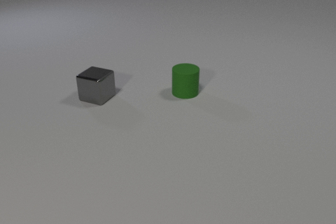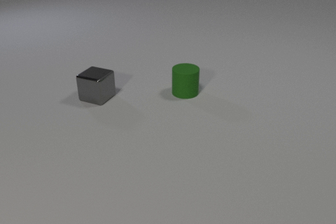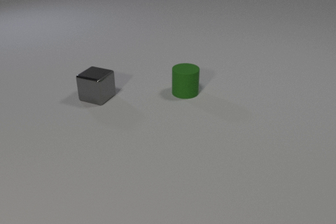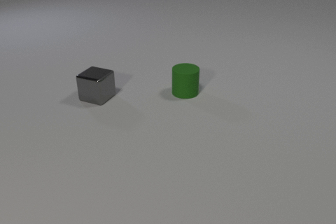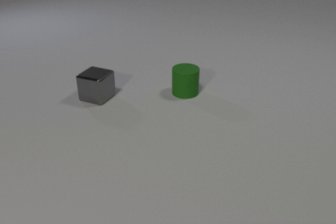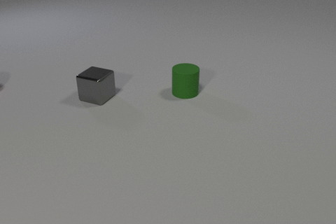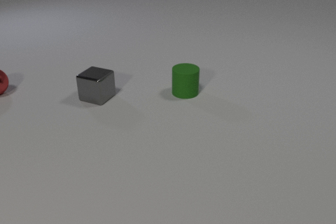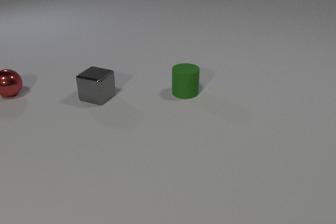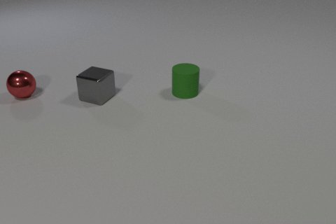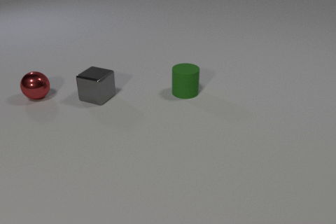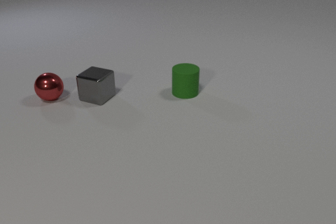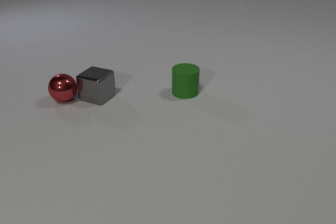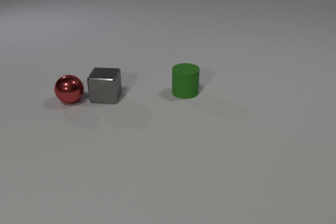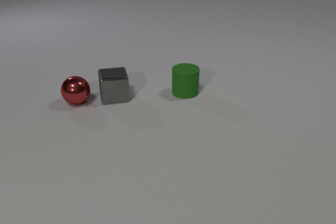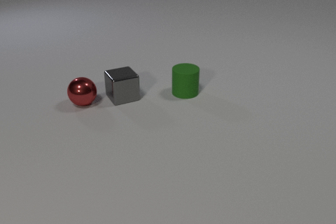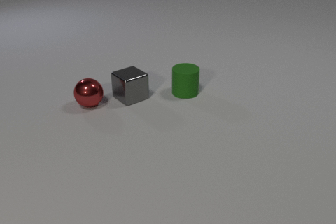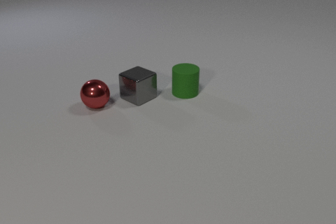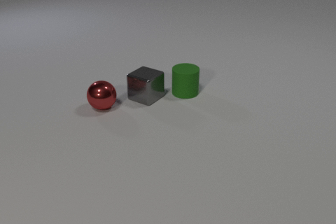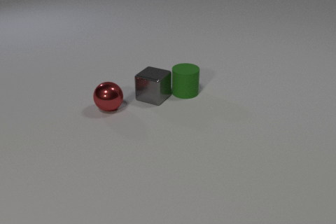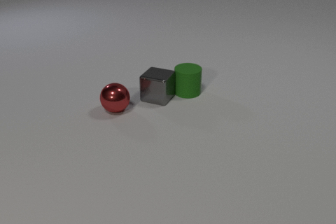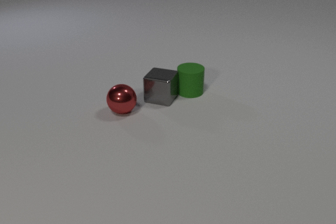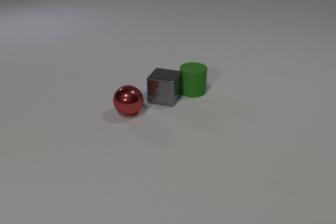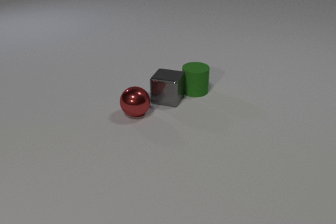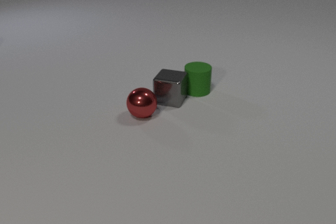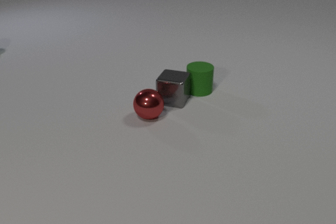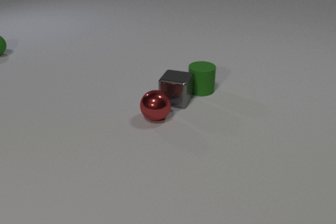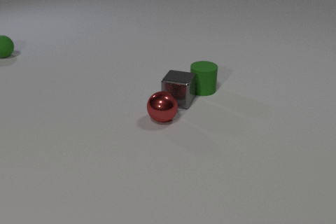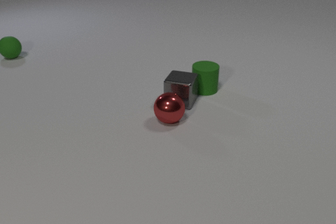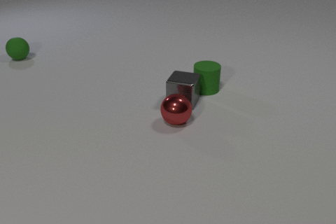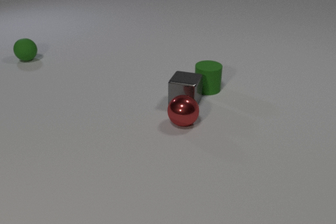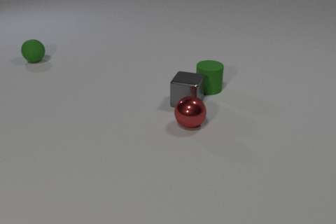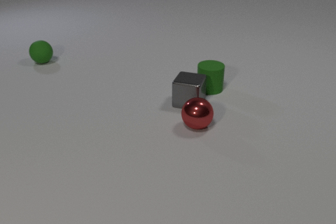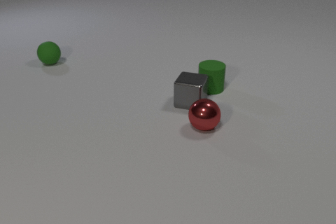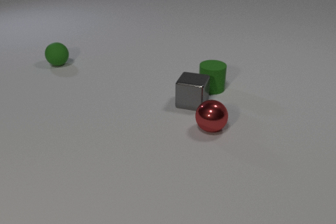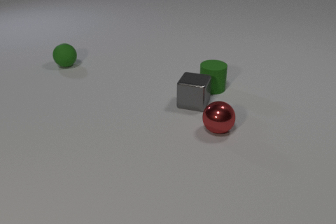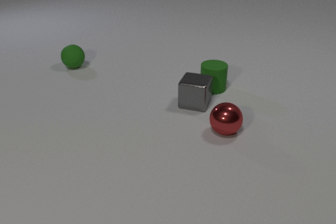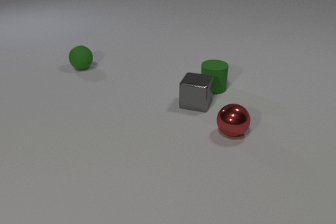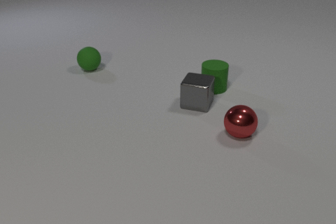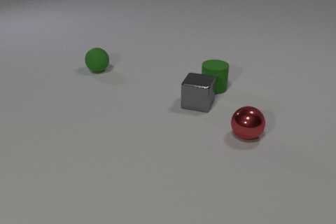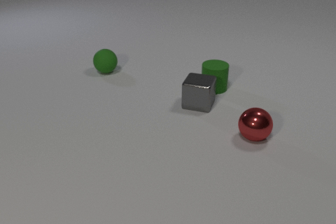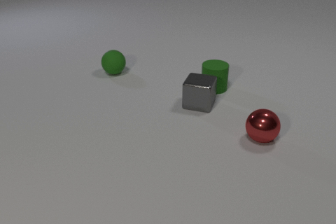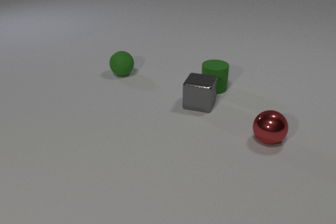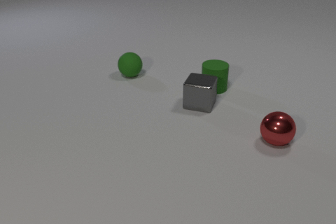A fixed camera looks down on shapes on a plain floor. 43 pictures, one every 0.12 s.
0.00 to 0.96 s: The red metal sphere comes in at the left edge, rolls to the right and toward the camera.
0.96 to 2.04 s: The red metal sphere rolls to the right and toward the camera. The gray metal cube slides to the right, spins so that its near face slides to the right, counterclockwise seen from above. The red metal sphere and the gray metal cube collide.
2.04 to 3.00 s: The red metal sphere rolls to the right and toward the camera. The gray metal cube slides to the right. The green rubber cylinder slides to the right and away from the camera. The green rubber sphere comes in at the left edge, rolls to the right. The gray metal cube and the green rubber cylinder collide.
3.00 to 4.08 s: The red metal sphere rolls to the right. The gray metal cube slides to the right. The green rubber cylinder slides to the right. The green rubber sphere rolls to the right and toward the camera.
4.08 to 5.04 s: The red metal sphere rolls to the right. The gray metal cube slides to the right. The green rubber sphere rolls to the right and toward the camera.
Are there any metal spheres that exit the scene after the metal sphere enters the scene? no.
What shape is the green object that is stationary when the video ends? cylinder.
Are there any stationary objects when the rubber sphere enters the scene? no.
